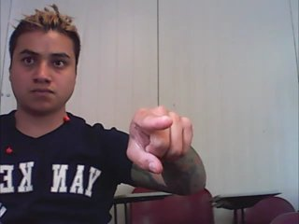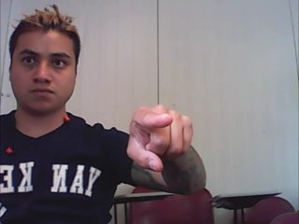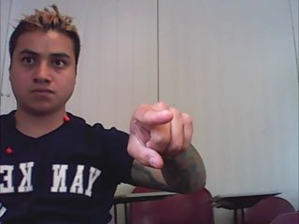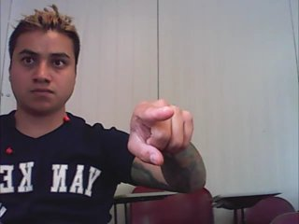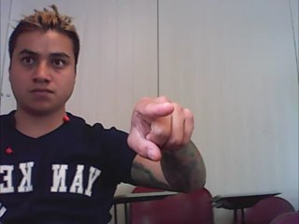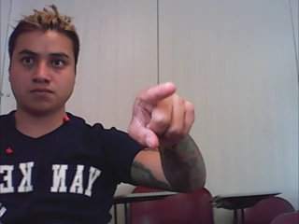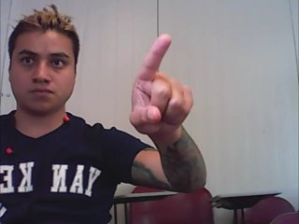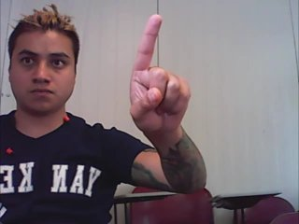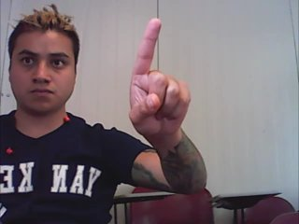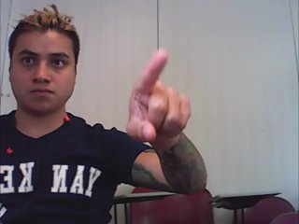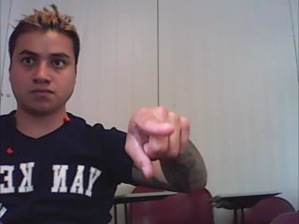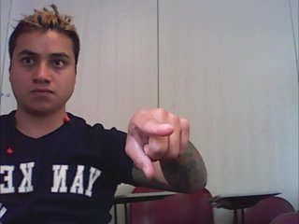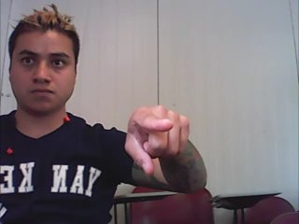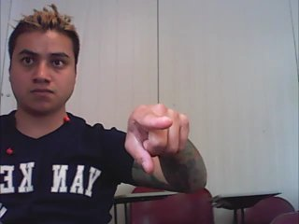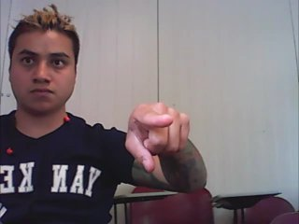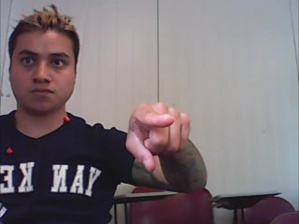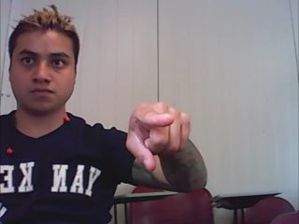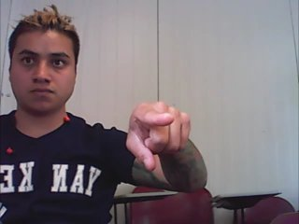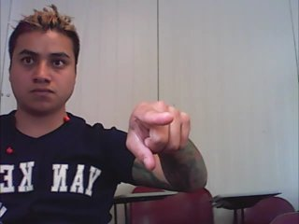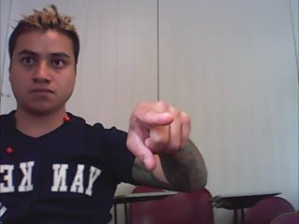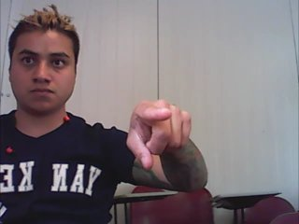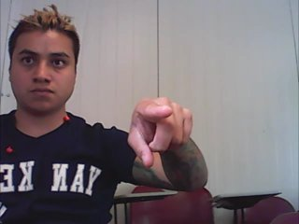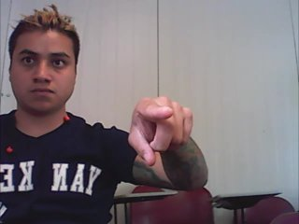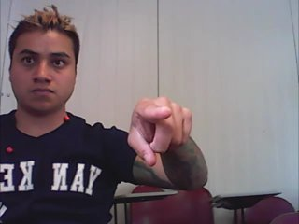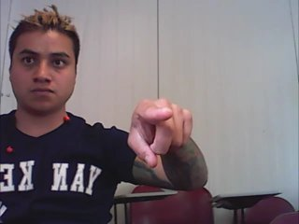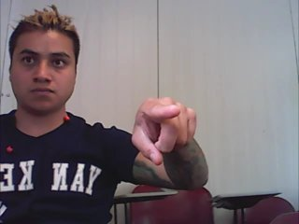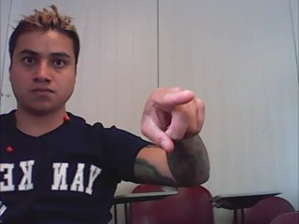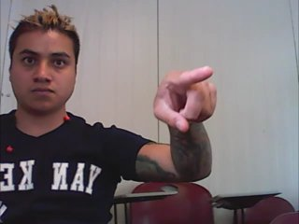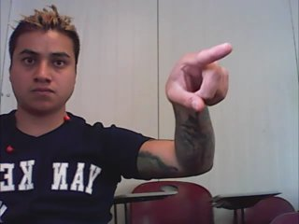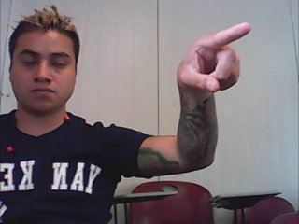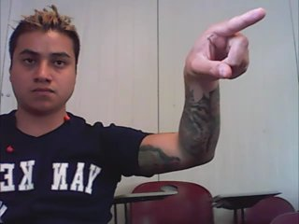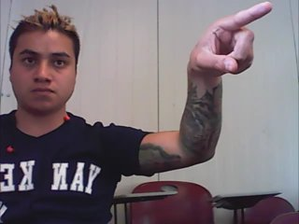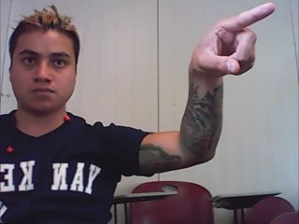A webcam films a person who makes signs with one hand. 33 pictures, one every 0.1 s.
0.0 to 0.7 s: Pointing with one finger.
0.8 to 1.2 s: Click with one finger.
1.3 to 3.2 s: Pointing with one finger.
